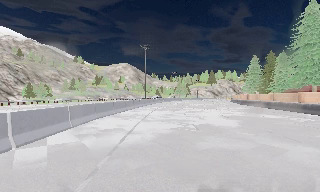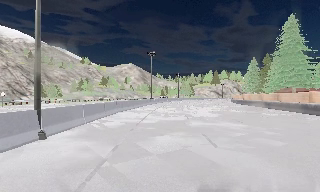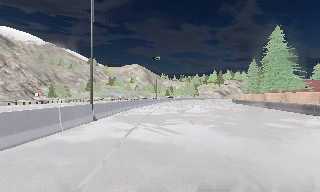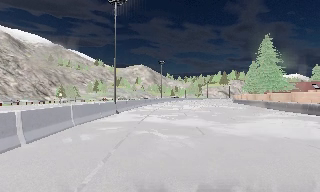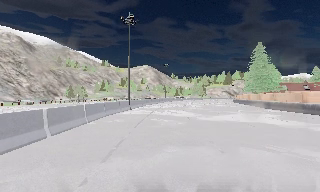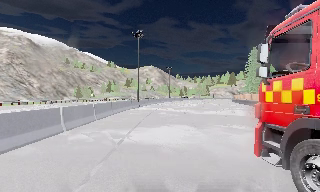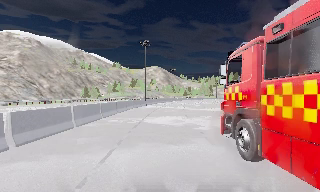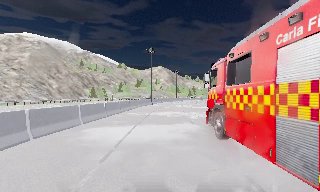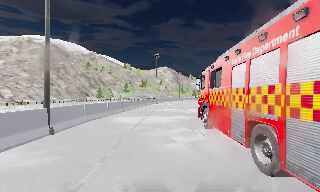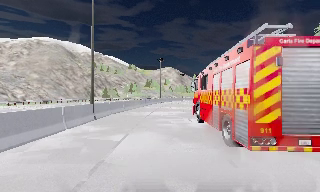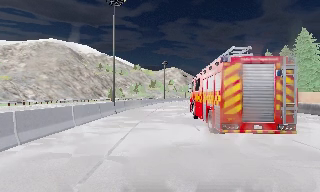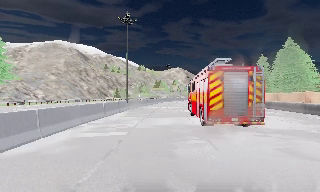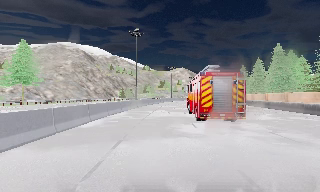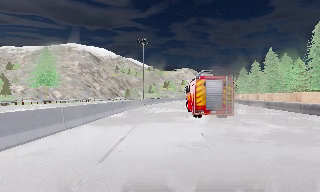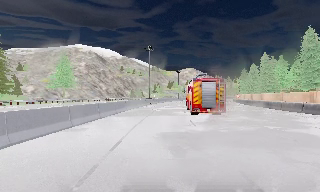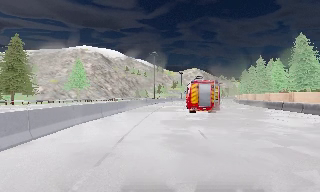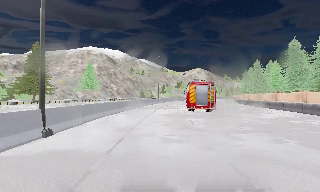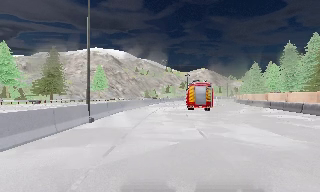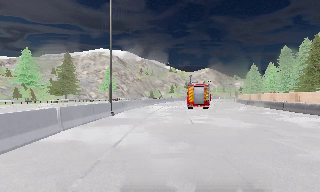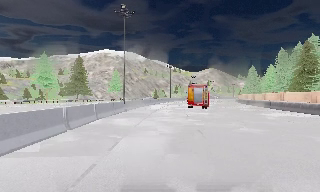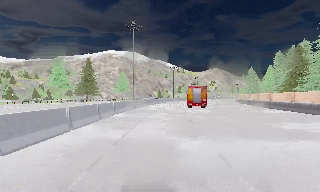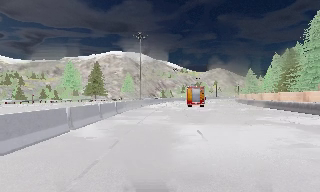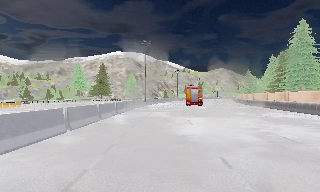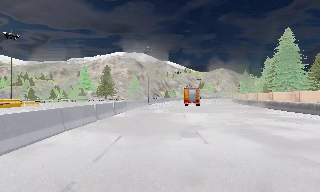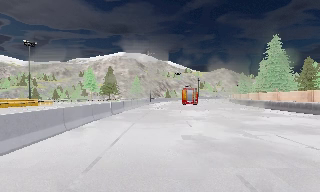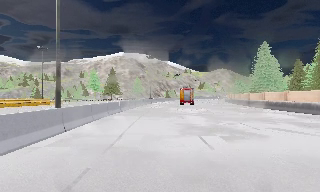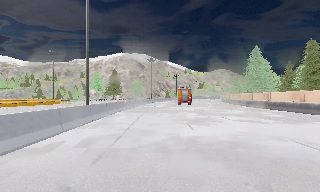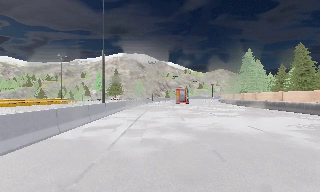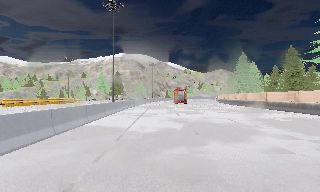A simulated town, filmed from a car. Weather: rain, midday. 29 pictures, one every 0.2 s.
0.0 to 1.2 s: The scene slides to the right, as the camera pans about 10 degrees to its left. It travels backward, about 25 m, so what stands in front gets smaller.
1.2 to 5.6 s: The camera pans to its left, which is counterclockwise from overhead, by about 25 degrees. It travels backward, about 85 m, so what stands in front gets smaller.
The film runs backward here.
